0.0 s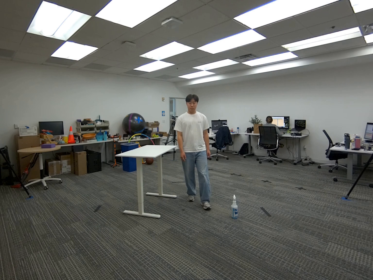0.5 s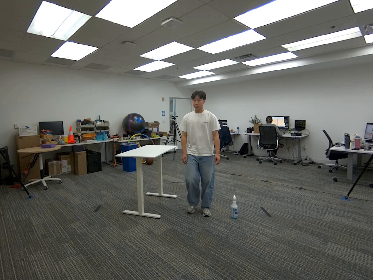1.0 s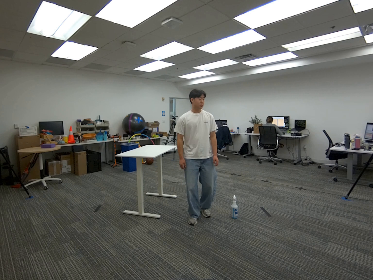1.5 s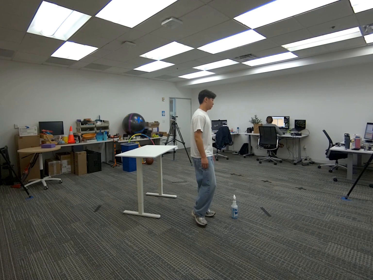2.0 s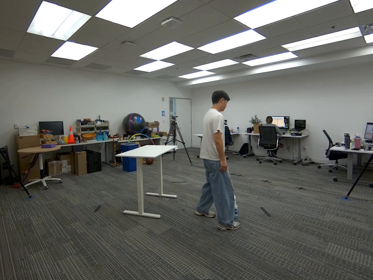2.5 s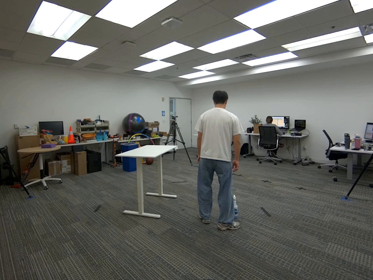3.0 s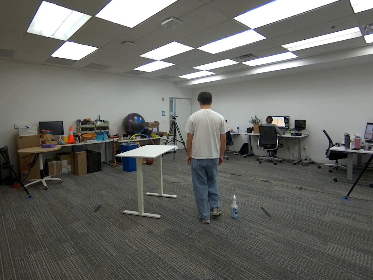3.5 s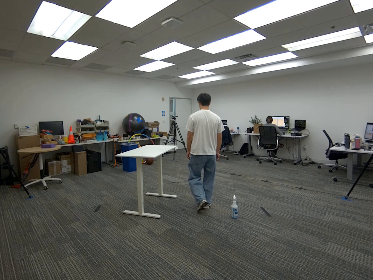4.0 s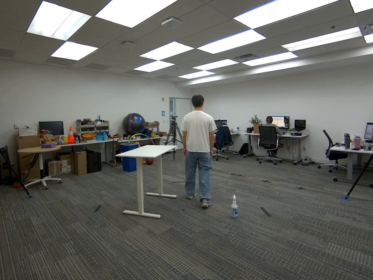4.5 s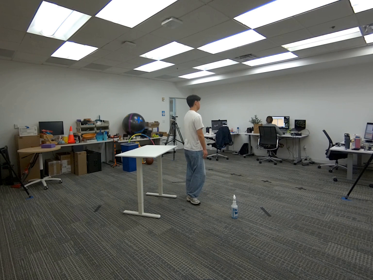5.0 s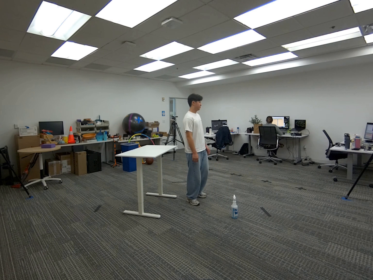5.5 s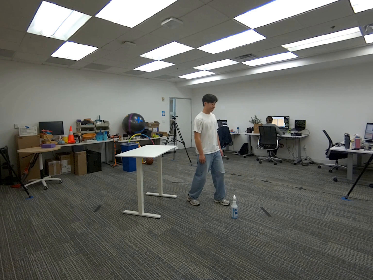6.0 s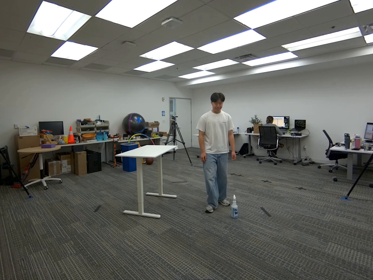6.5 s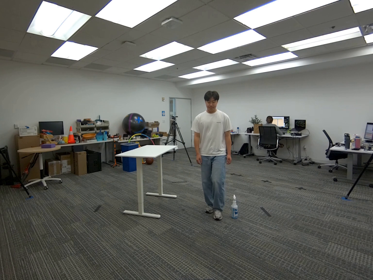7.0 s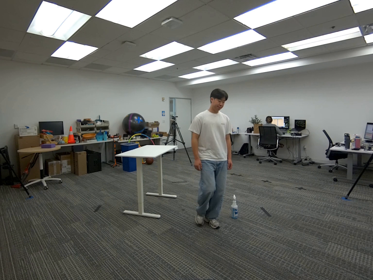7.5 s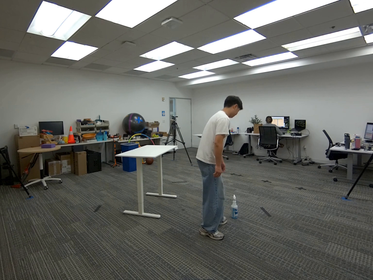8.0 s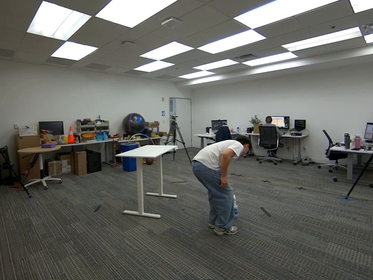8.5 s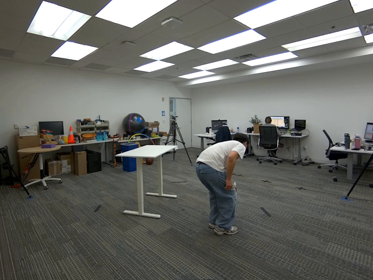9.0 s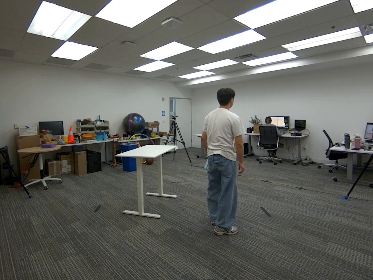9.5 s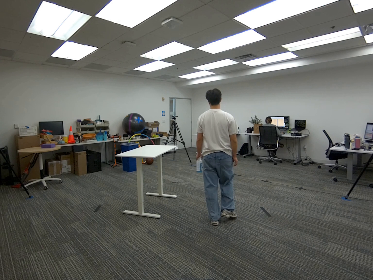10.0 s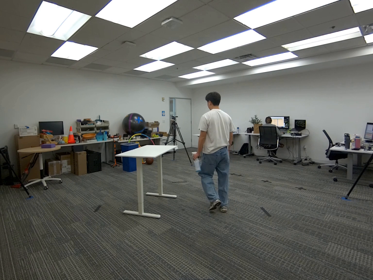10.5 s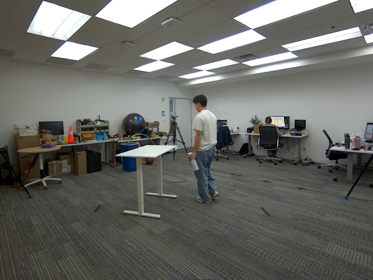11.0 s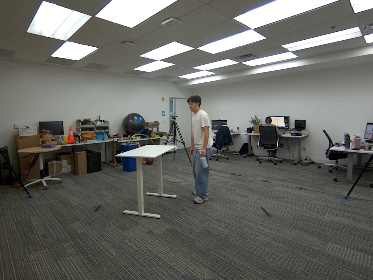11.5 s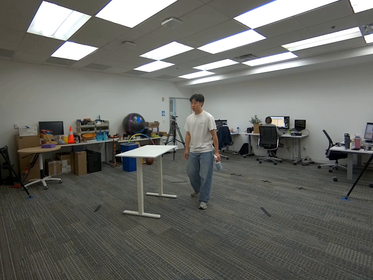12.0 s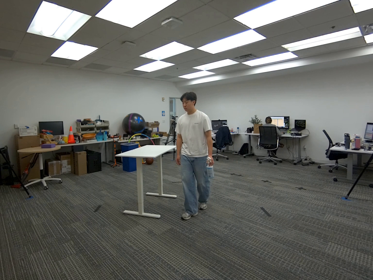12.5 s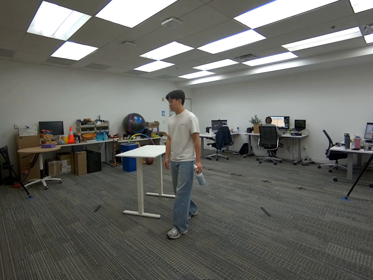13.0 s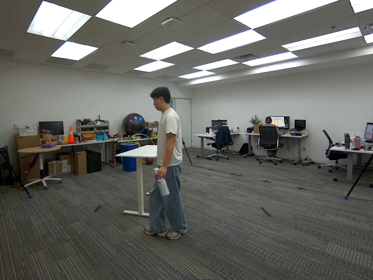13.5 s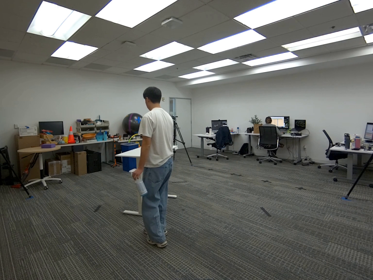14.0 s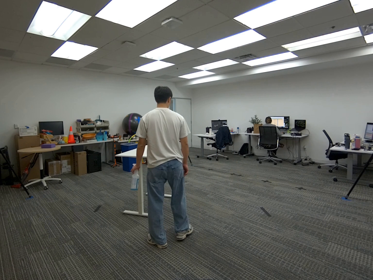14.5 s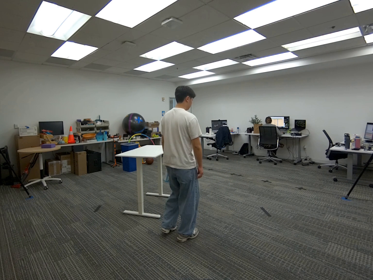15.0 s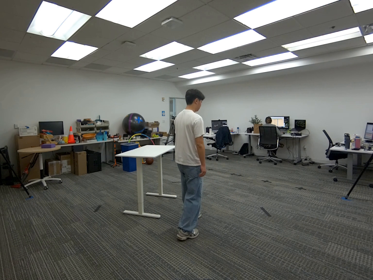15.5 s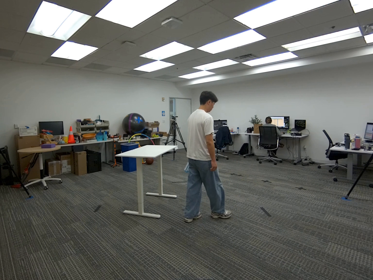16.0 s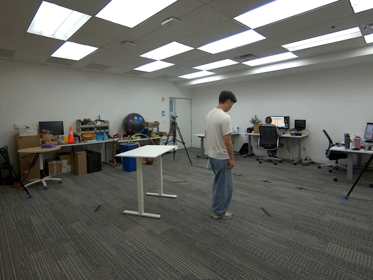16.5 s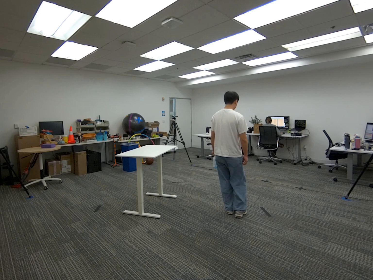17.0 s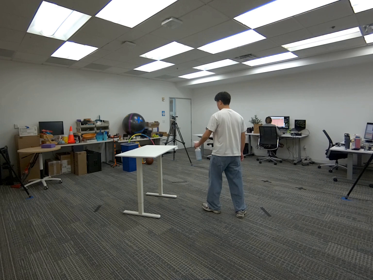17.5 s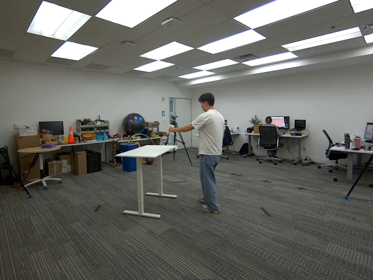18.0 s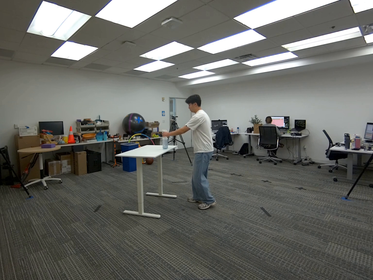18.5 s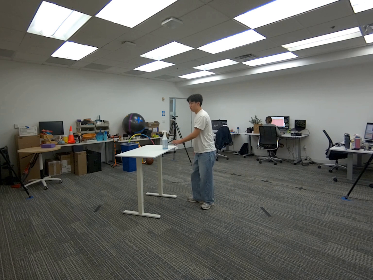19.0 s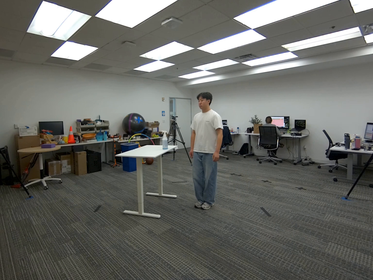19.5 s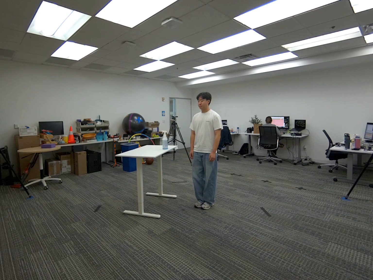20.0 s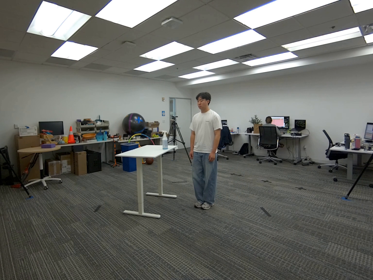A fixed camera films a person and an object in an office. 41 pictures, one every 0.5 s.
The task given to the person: Walk to the spray bottle on the ground, pick up the spray bottle with your left hand and place it on the white desk.
